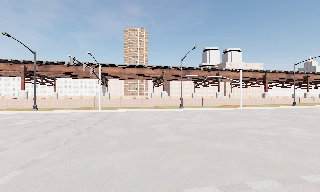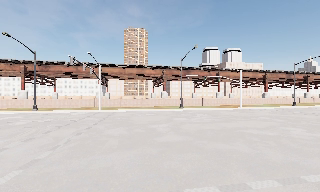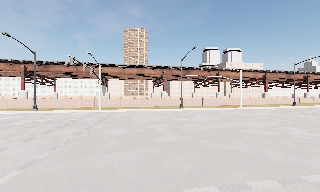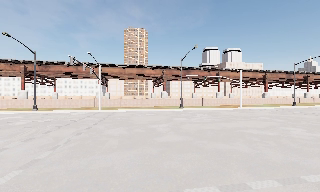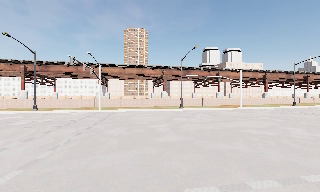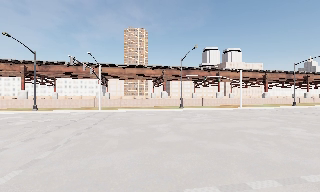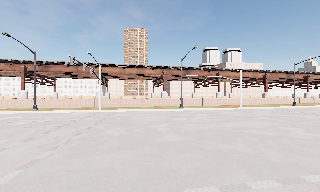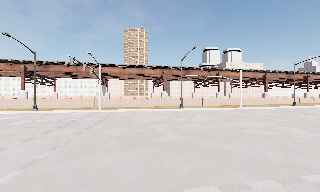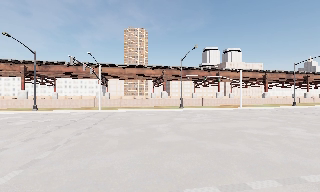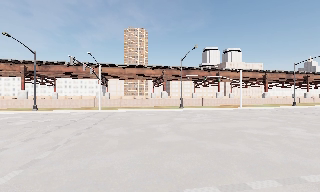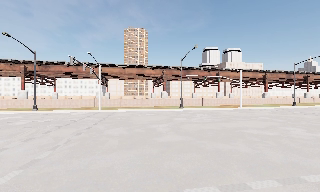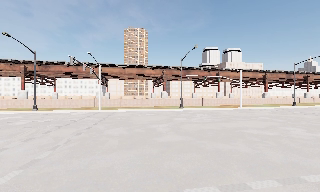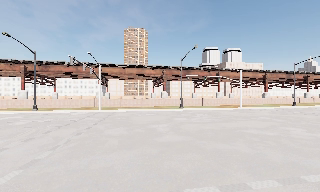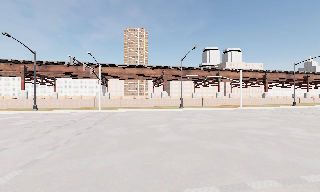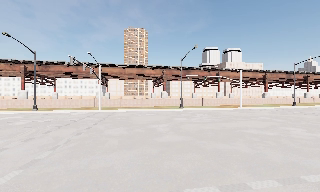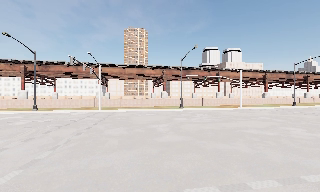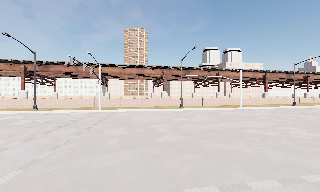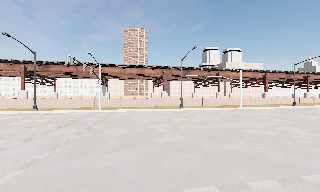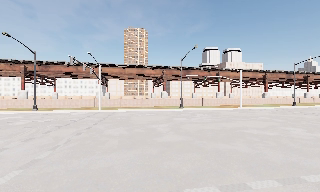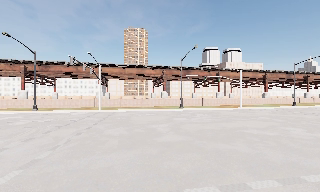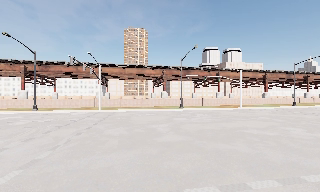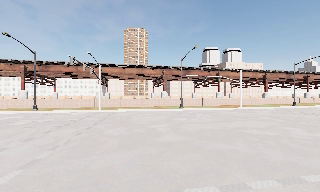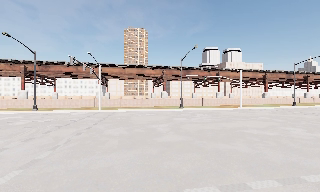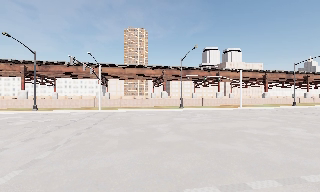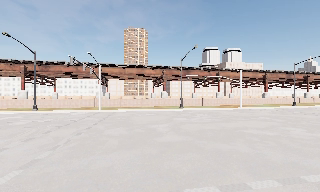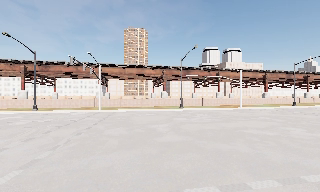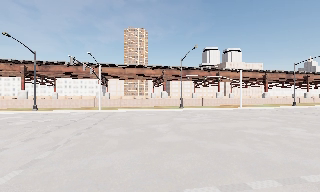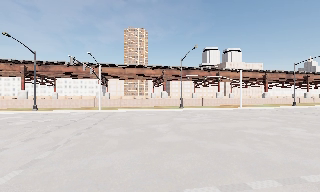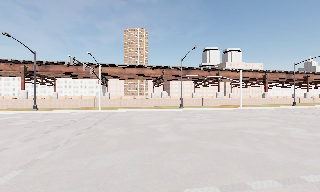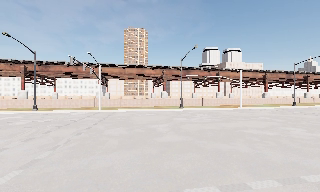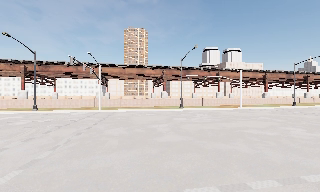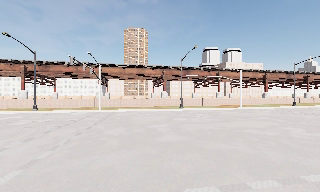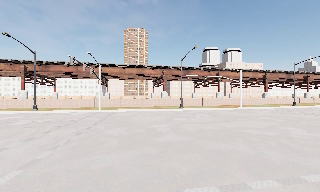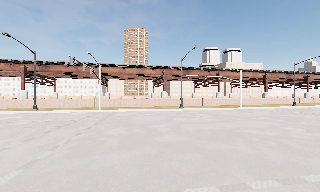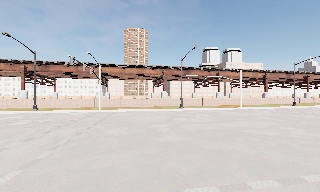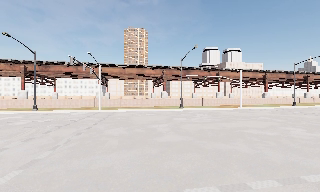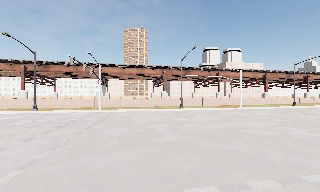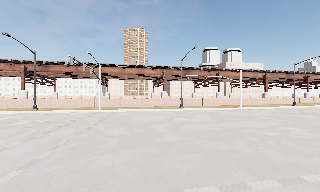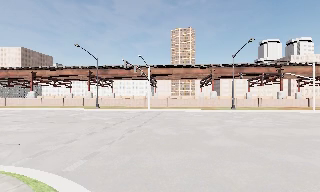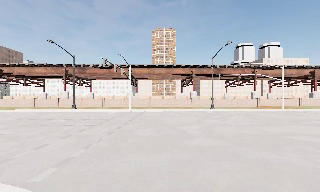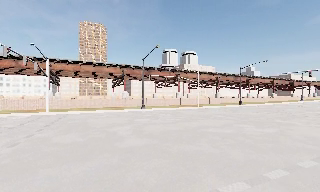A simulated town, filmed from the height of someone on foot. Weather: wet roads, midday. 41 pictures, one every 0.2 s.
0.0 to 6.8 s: The camera keeps its place and its aim.
6.8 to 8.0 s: The scene slides to the left, as the camera pans about 15 degrees to its right. It travels forward, about 1 m, so what stands in front looms larger. It gains speed.
The film runs forward here.
